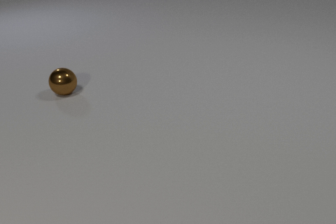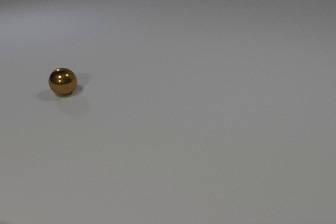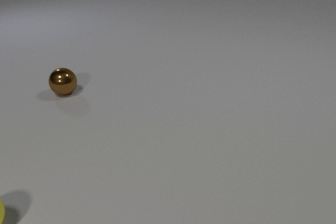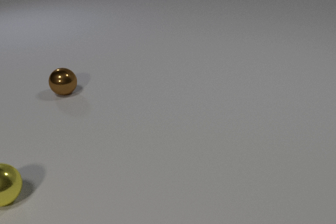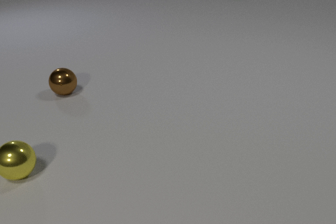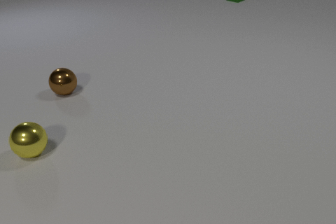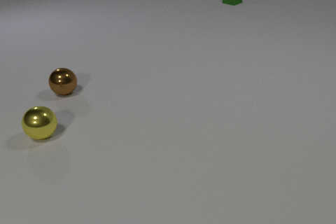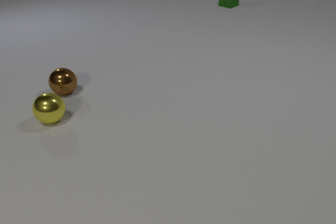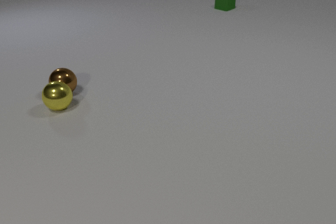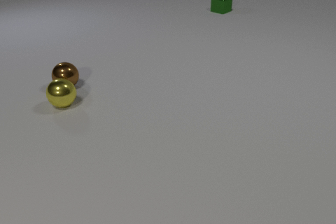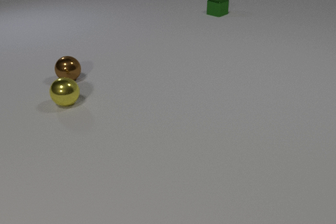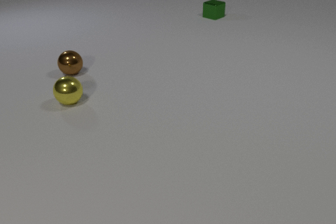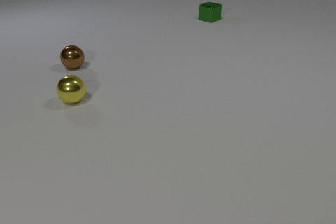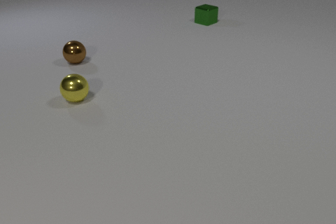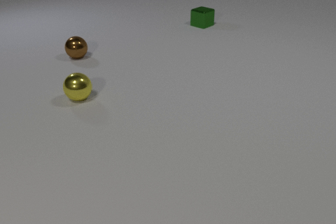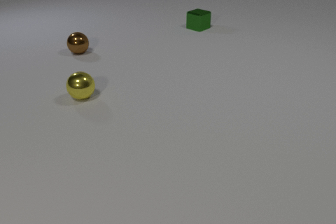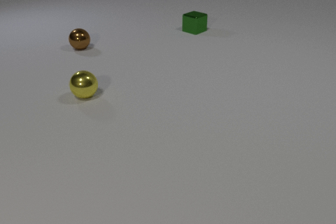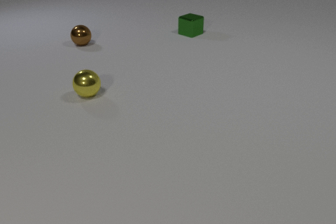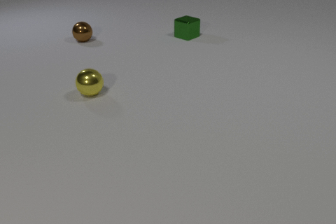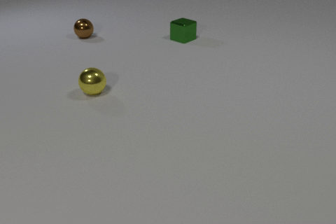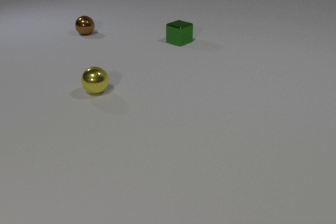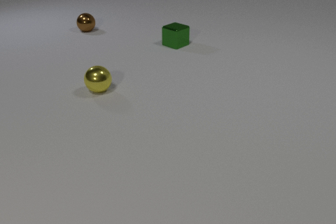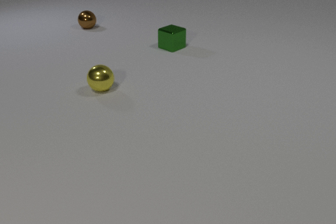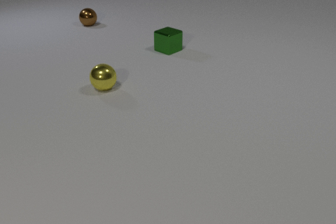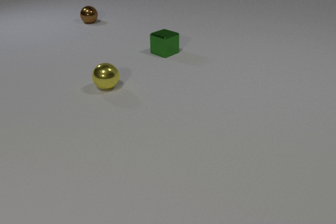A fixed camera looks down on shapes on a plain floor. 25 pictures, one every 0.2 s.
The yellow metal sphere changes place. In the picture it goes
away from the camera.
The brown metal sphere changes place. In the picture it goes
away from the camera.
0.0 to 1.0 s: The yellow metal sphere comes in at the left edge, rolls away from the camera and to the right. The green metal cube comes in at the top edge, slides toward the camera.
1.0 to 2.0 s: The yellow metal sphere rolls away from the camera and to the right. The brown metal sphere rolls away from the camera. The green metal cube slides toward the camera. The yellow metal sphere and the brown metal sphere collide.
2.0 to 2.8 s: The yellow metal sphere rolls to the right and away from the camera. The brown metal sphere rolls away from the camera. The green metal cube slides toward the camera.
2.8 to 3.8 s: The yellow metal sphere rolls to the right and away from the camera. The brown metal sphere rolls away from the camera. The green metal cube slides toward the camera and to the left.
3.8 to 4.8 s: The yellow metal sphere rolls to the right and away from the camera. The brown metal sphere rolls away from the camera. The green metal cube slides toward the camera and to the left.
What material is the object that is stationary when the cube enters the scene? metal.
What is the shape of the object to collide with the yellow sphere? sphere.
What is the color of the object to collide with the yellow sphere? brown.
